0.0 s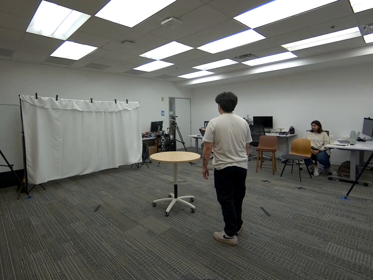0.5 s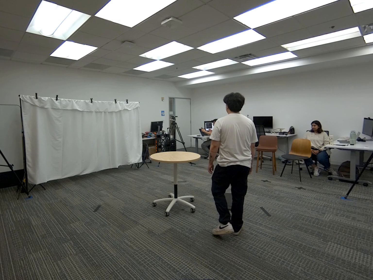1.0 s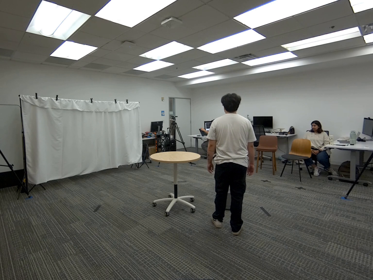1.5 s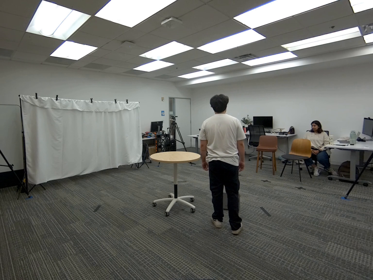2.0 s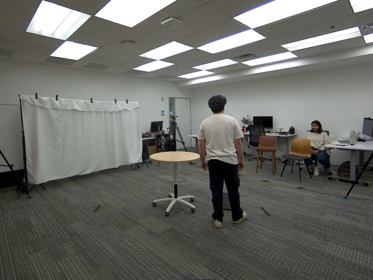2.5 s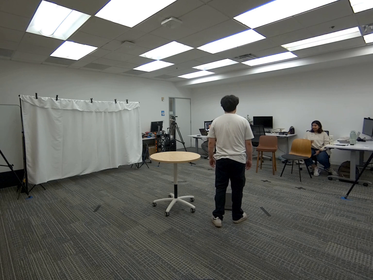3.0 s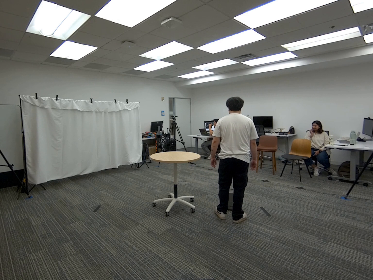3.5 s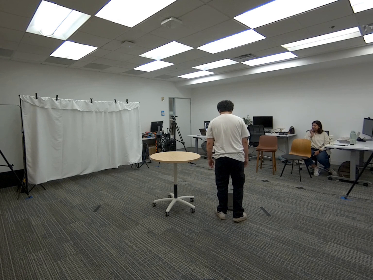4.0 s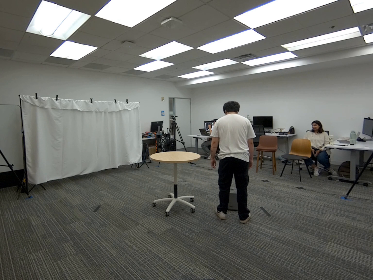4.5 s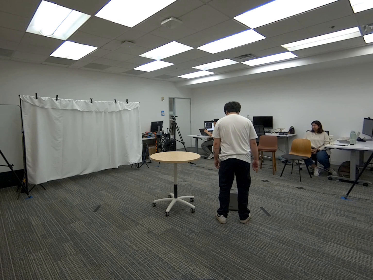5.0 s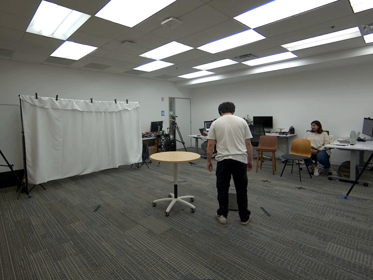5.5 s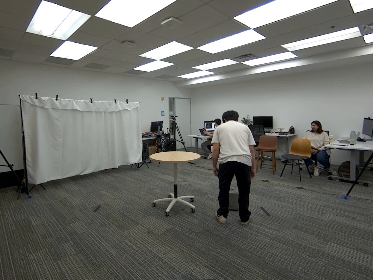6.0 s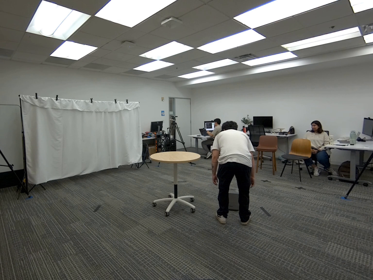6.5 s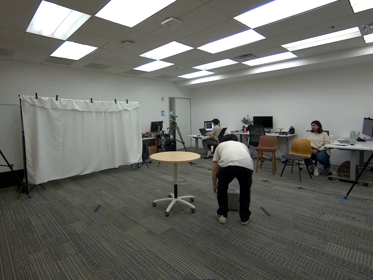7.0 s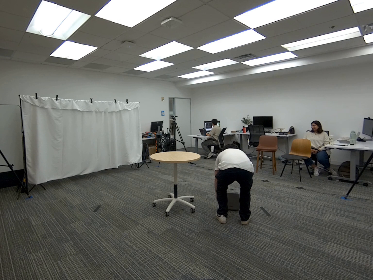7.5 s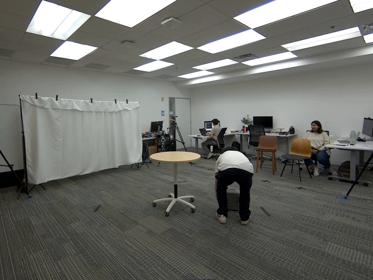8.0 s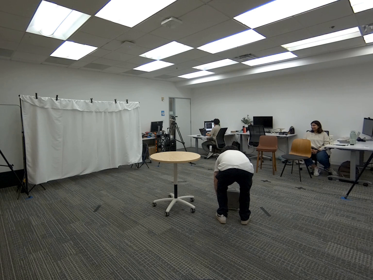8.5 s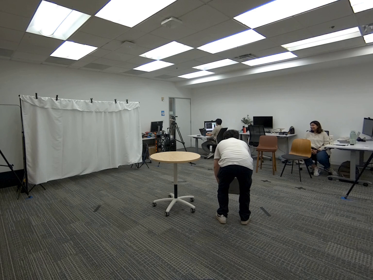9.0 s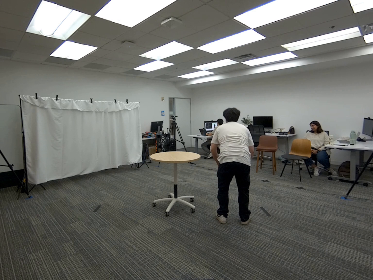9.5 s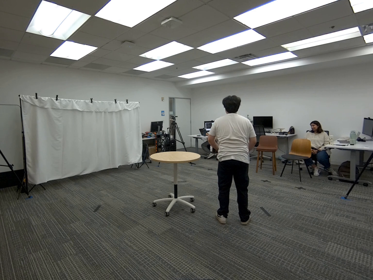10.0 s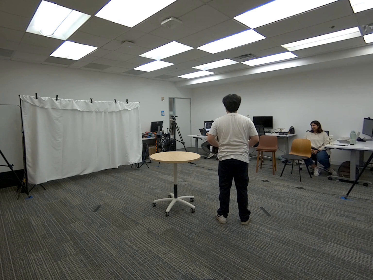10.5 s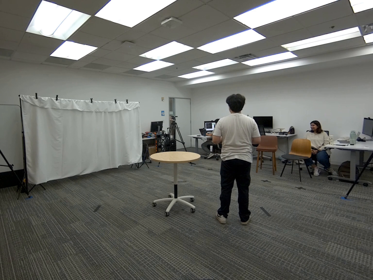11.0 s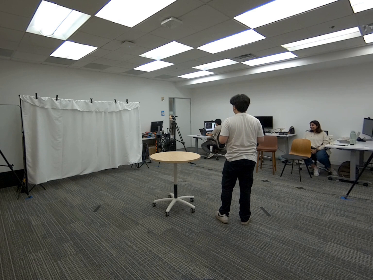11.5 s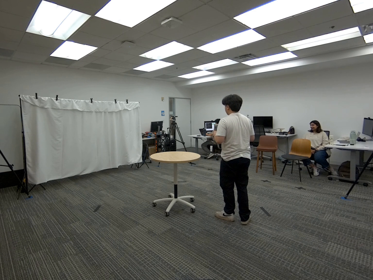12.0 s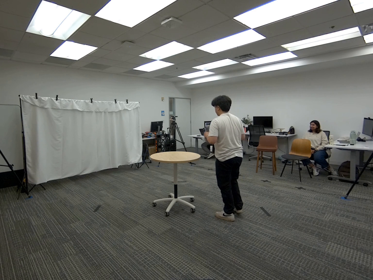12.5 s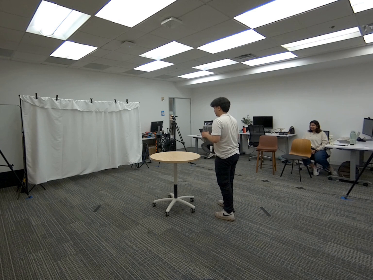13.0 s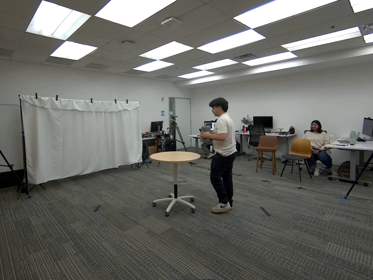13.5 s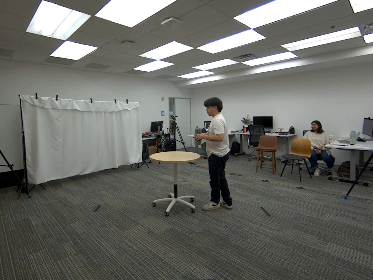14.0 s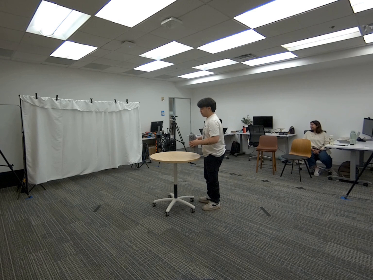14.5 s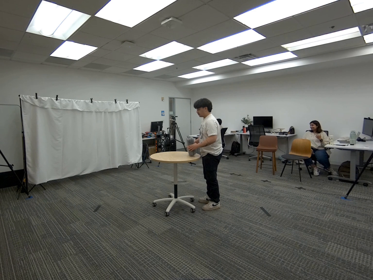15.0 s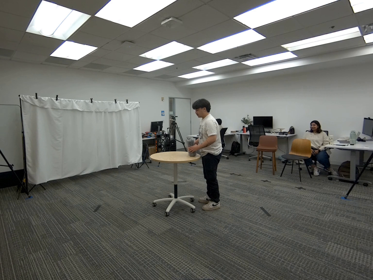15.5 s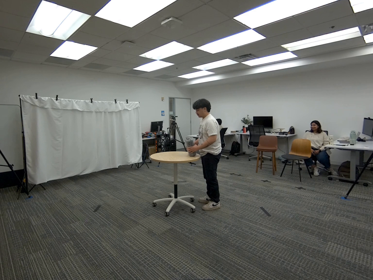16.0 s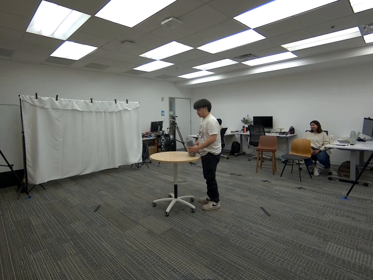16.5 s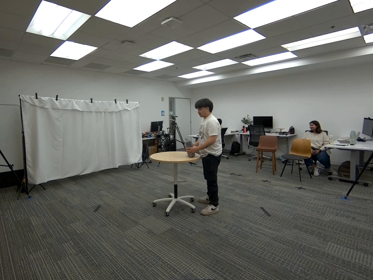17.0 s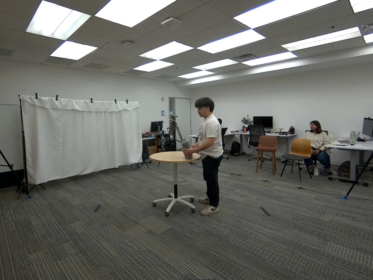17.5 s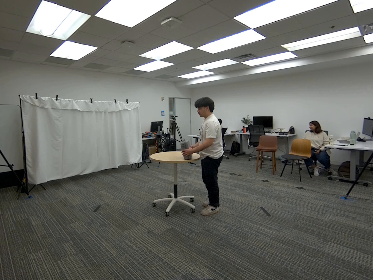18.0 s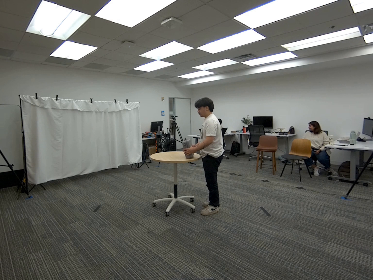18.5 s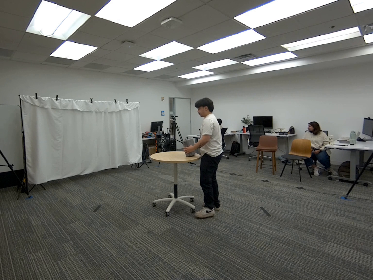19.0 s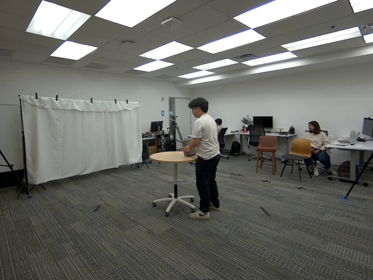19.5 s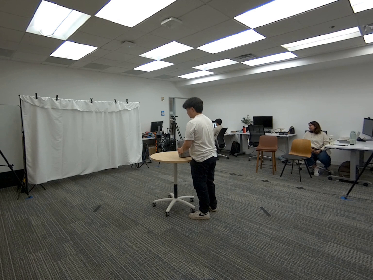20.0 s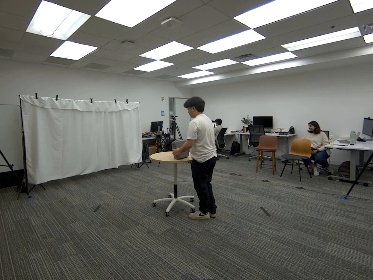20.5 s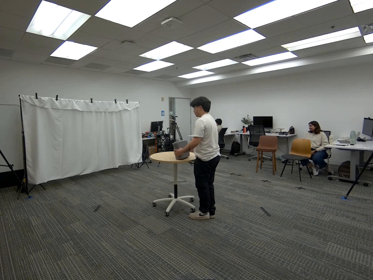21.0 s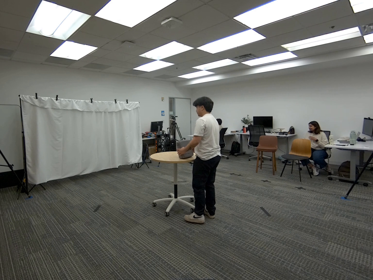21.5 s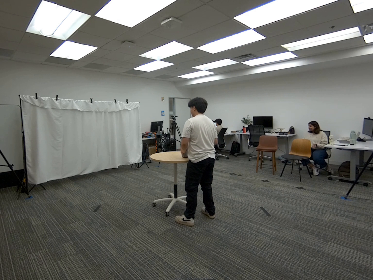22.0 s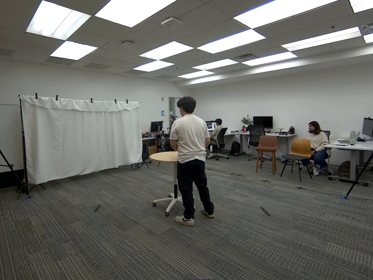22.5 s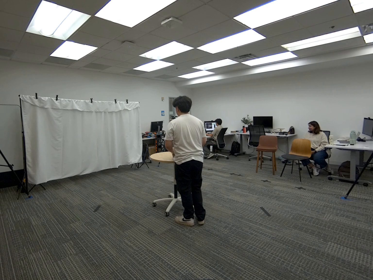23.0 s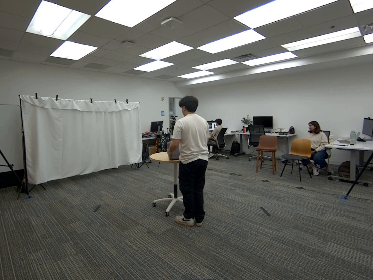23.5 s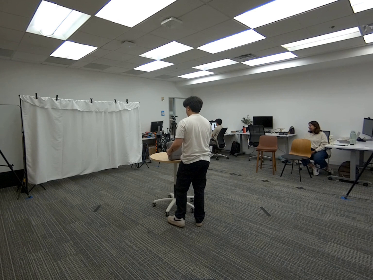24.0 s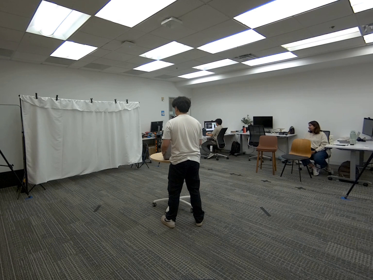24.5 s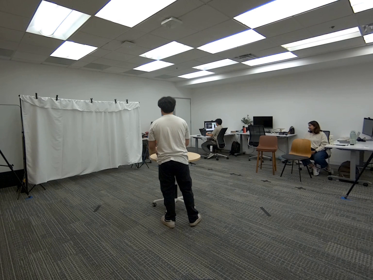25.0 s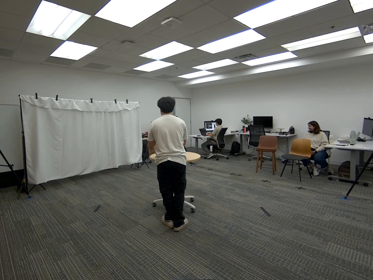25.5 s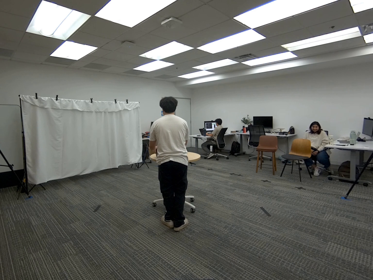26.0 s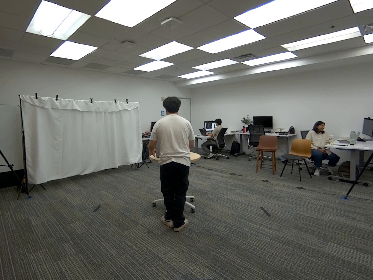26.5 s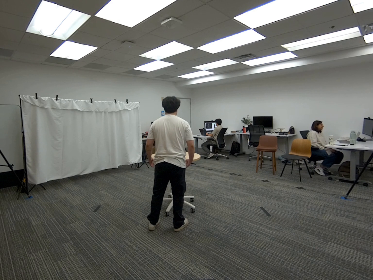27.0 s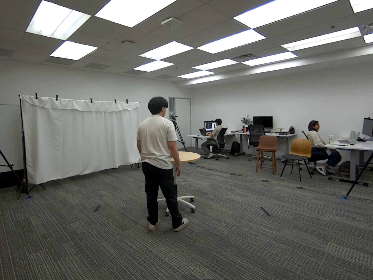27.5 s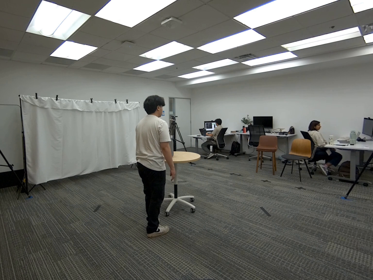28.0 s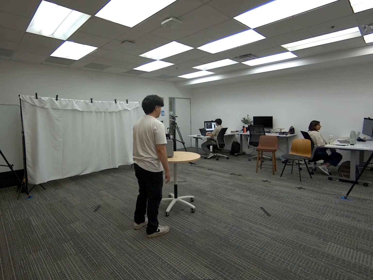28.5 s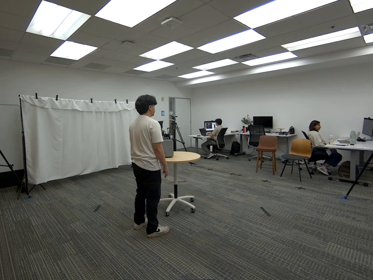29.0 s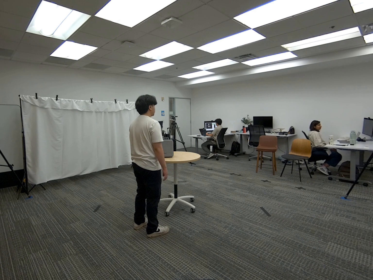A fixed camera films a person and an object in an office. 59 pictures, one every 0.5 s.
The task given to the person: Walk over to the gray case on the floor. Using both hands, lift the case and place it on top of the round table. Without releasing the case, continue sliding it side to side across the table surface while walking around the table, maintaining continuous contact with the case until the end of the scene.
